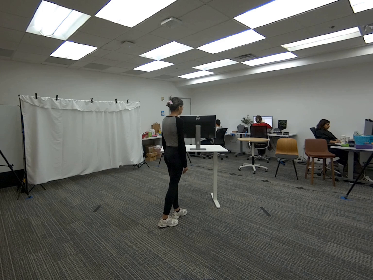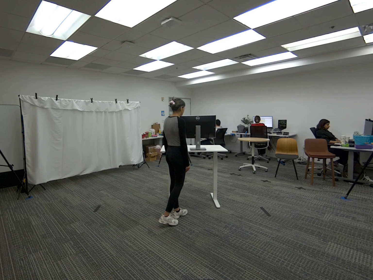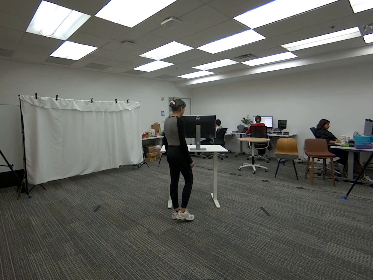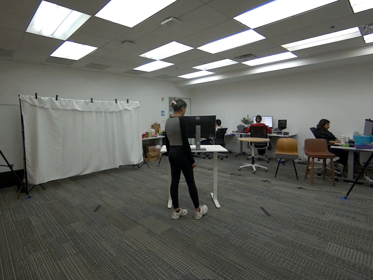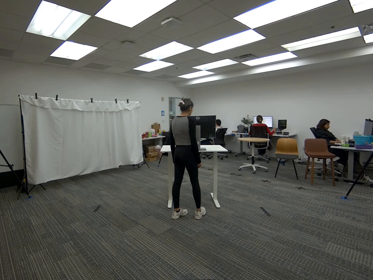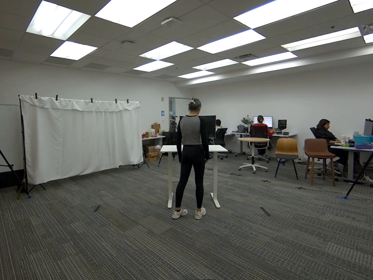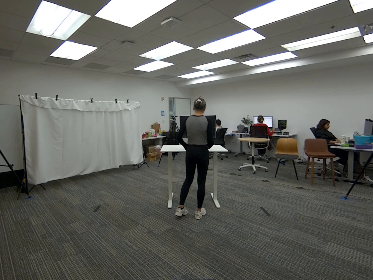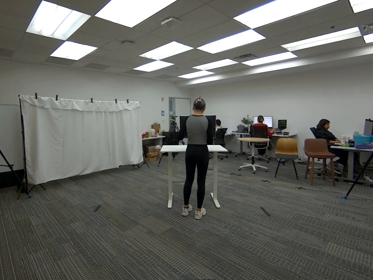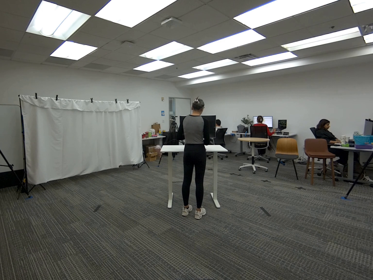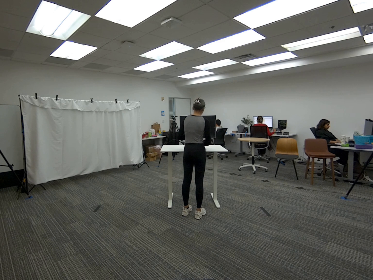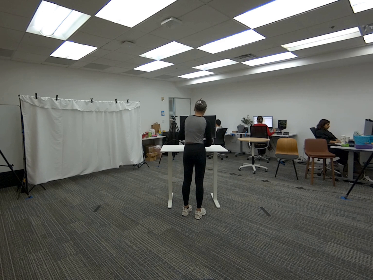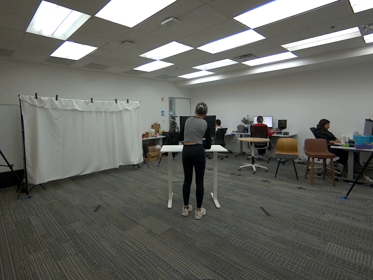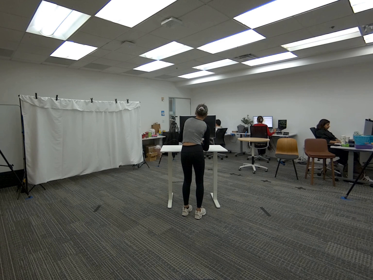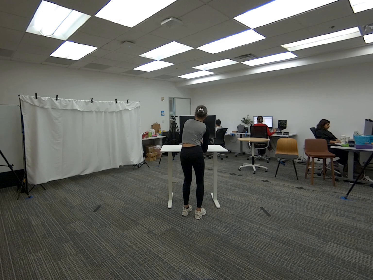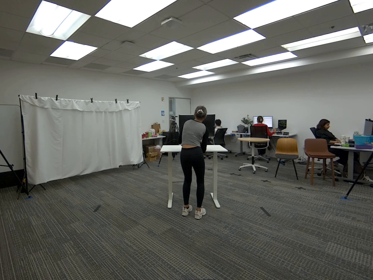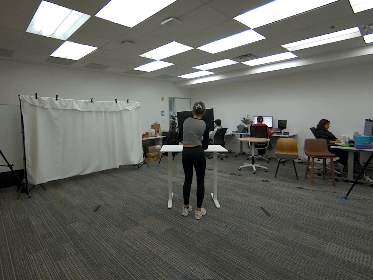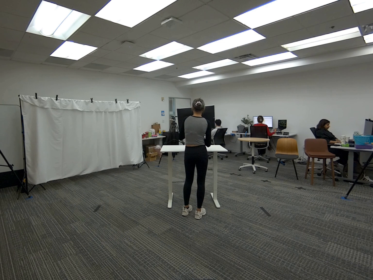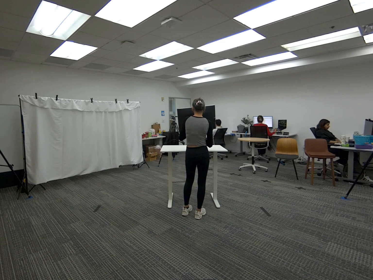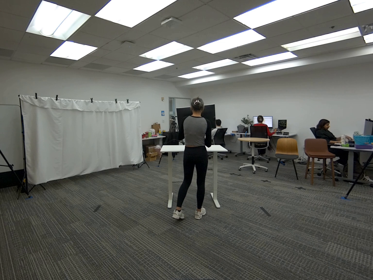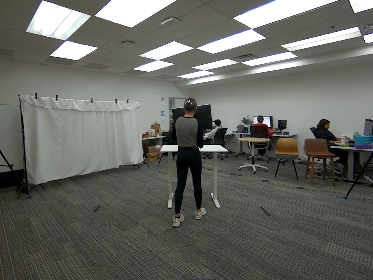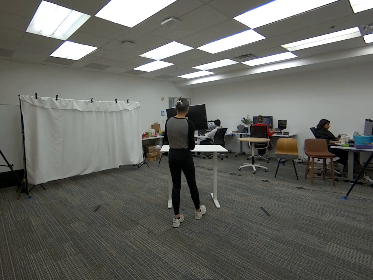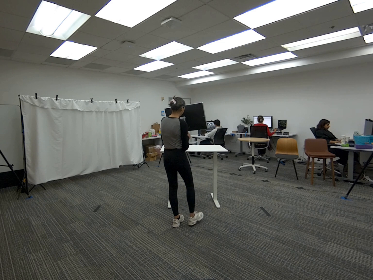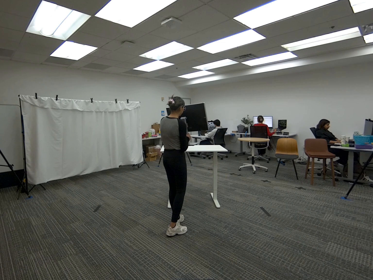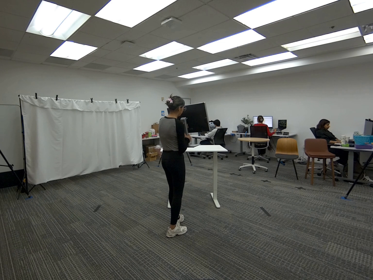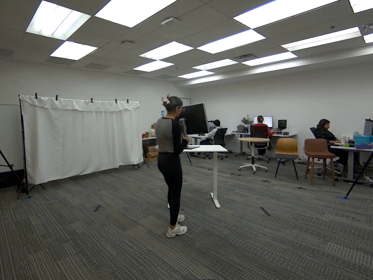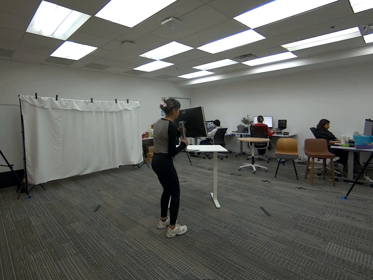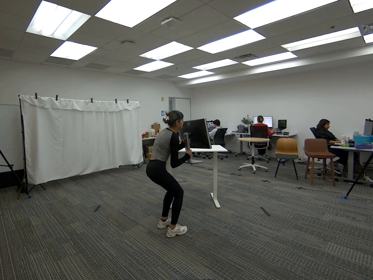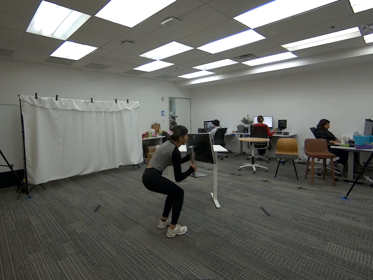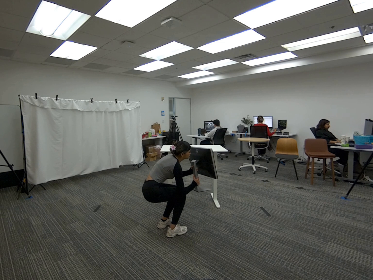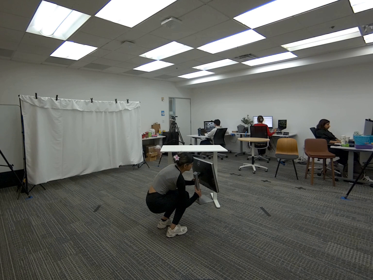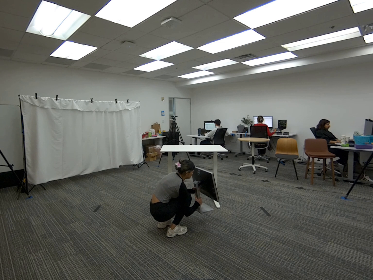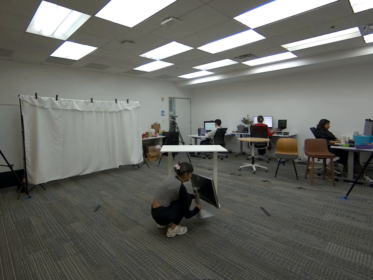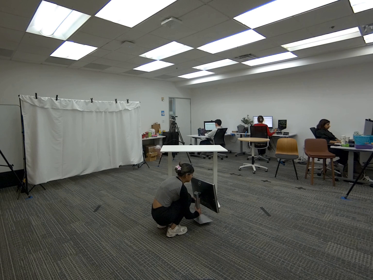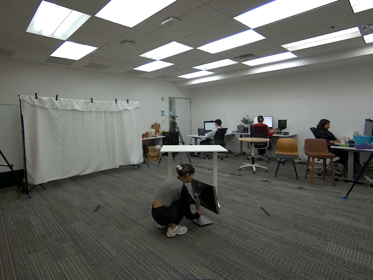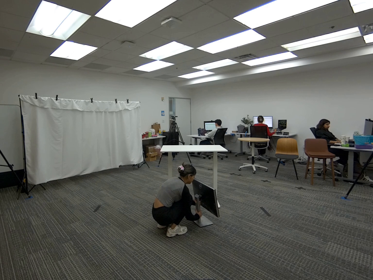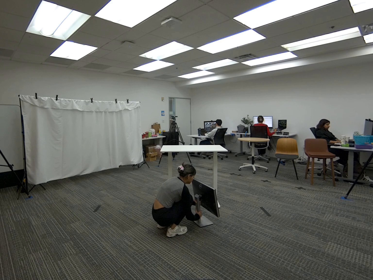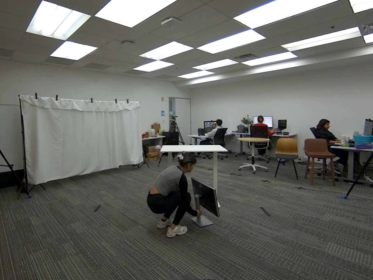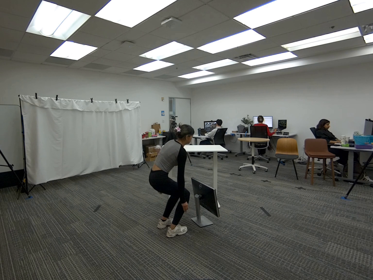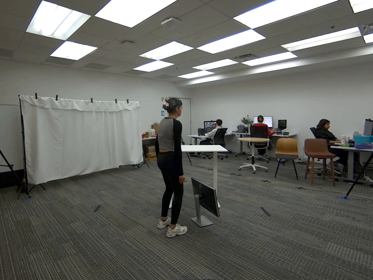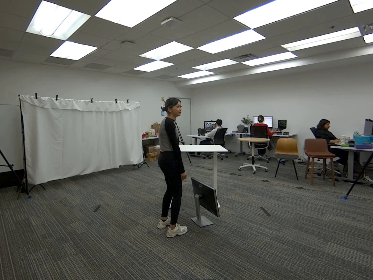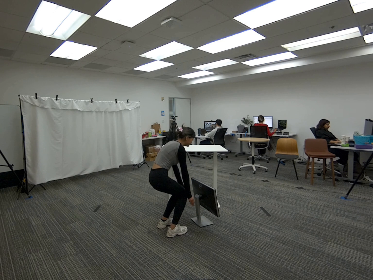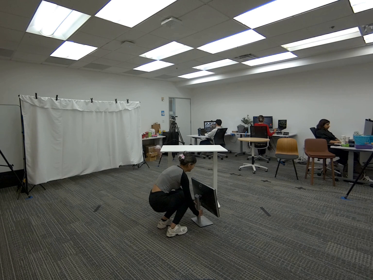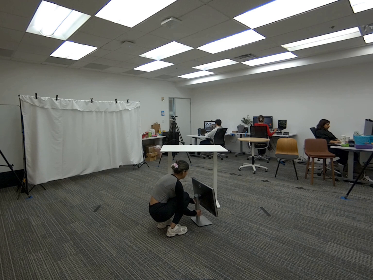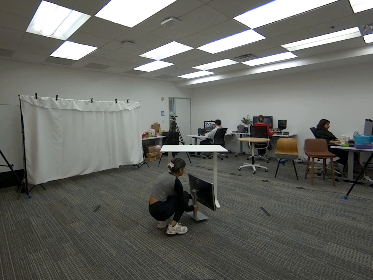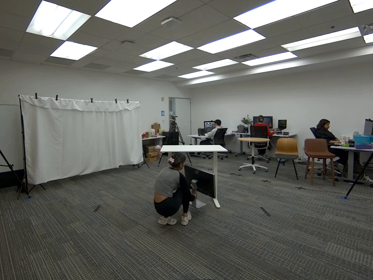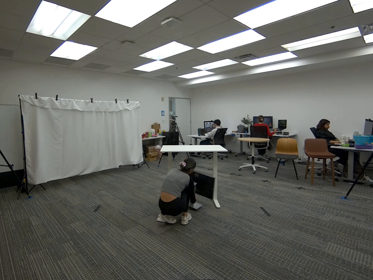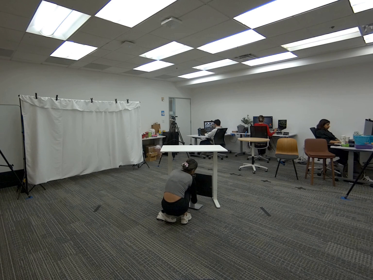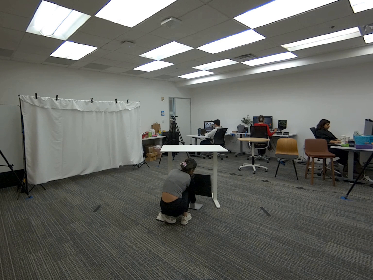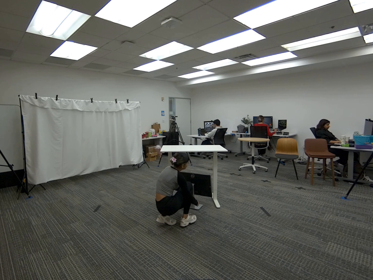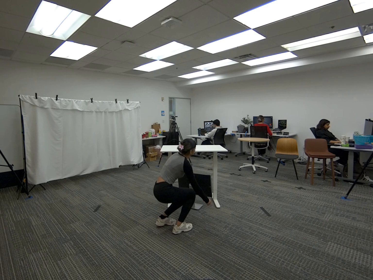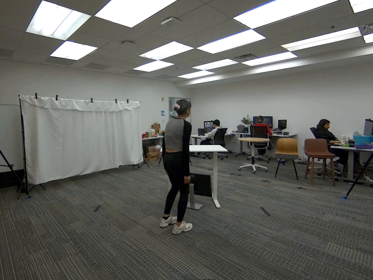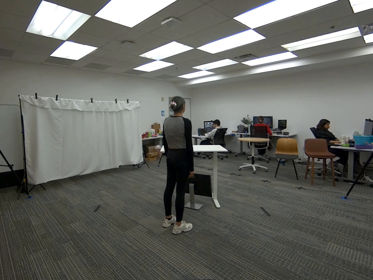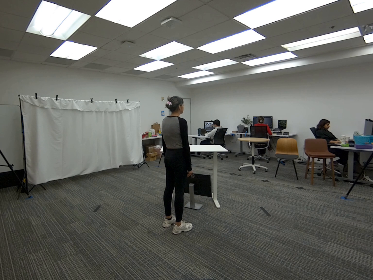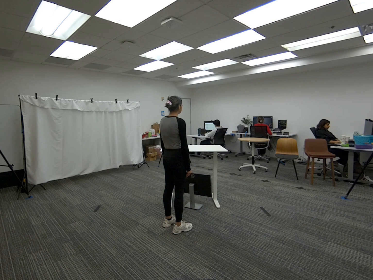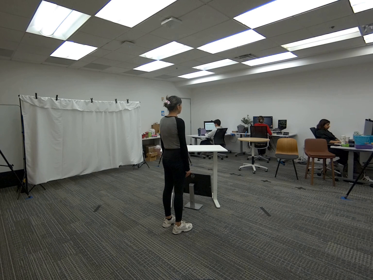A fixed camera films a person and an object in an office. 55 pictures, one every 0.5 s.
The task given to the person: Walk over to the monitor on top of the white desk and pick up the monitor from the base and place it under the white desk.
